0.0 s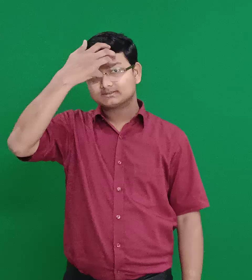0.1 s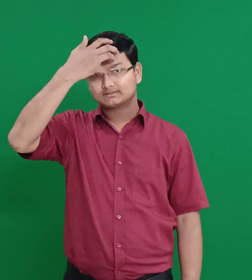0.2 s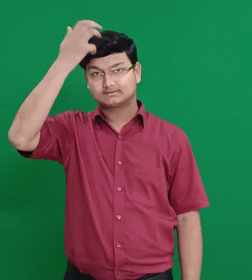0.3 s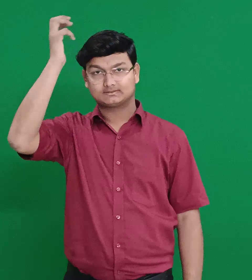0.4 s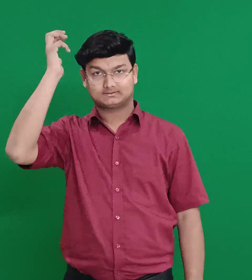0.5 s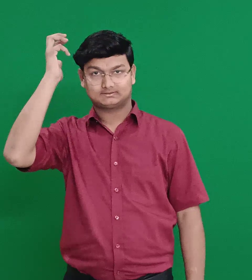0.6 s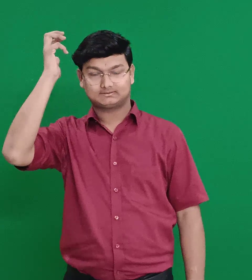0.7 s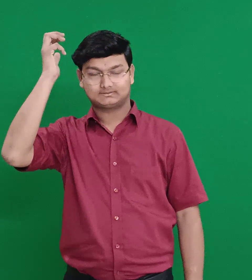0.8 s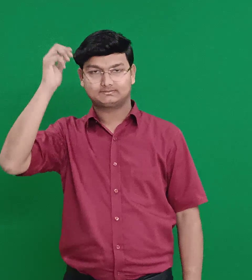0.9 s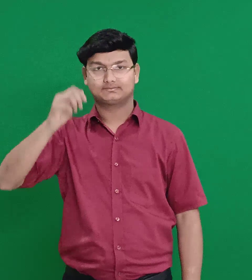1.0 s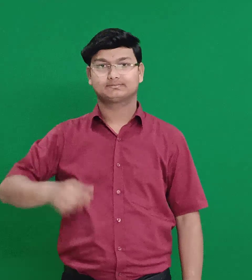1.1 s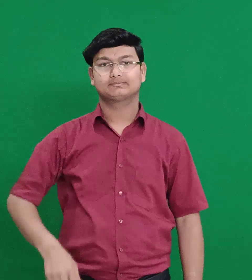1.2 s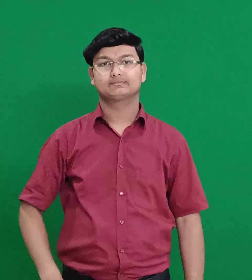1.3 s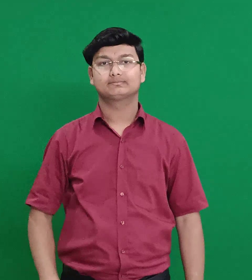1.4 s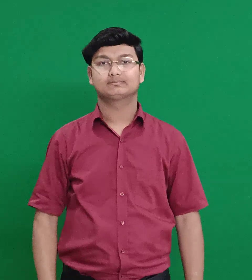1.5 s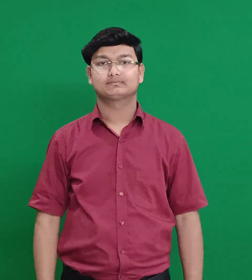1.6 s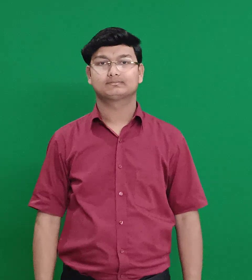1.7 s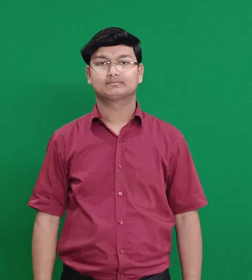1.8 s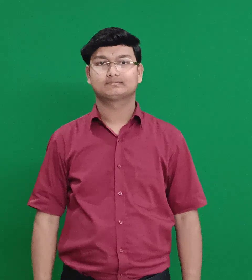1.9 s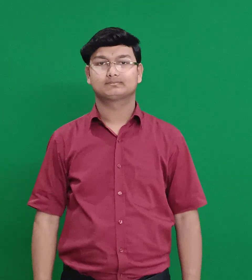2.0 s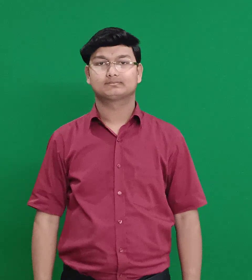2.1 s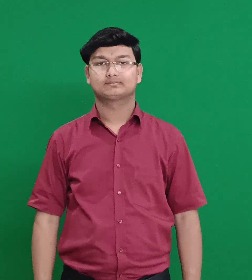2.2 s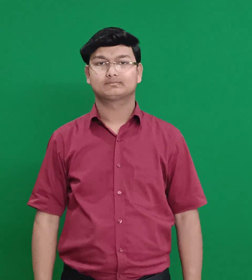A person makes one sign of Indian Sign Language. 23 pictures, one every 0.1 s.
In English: laish
